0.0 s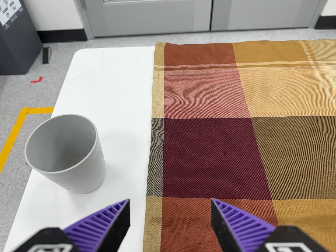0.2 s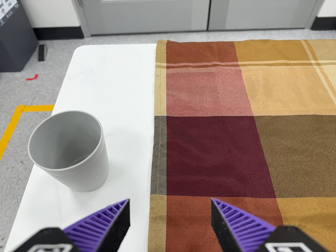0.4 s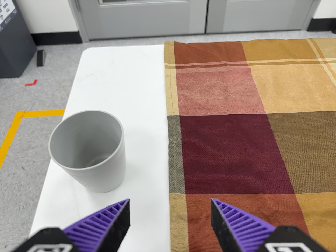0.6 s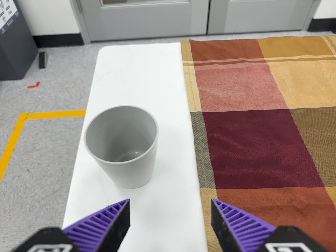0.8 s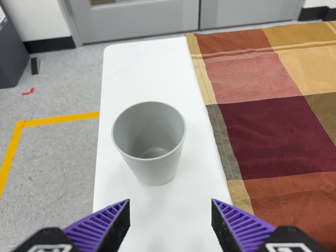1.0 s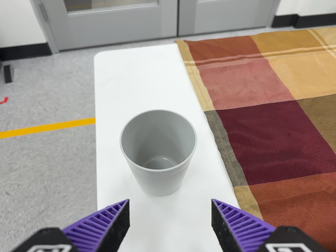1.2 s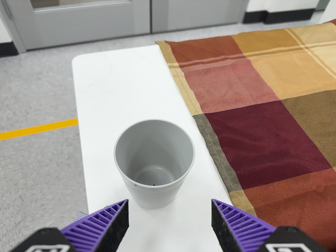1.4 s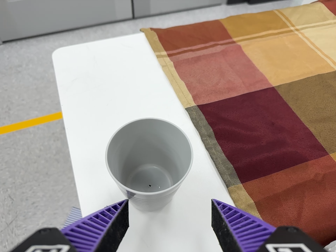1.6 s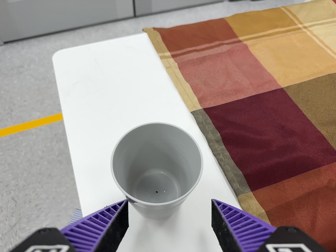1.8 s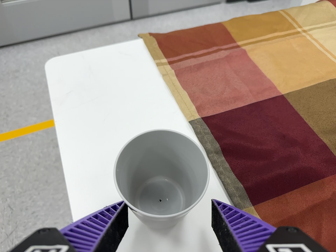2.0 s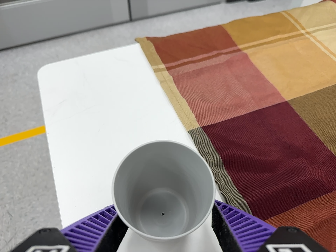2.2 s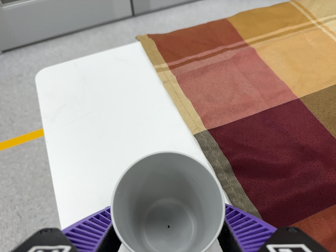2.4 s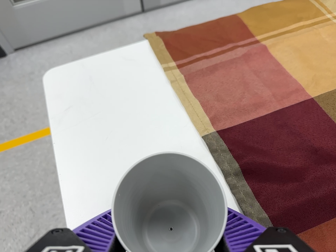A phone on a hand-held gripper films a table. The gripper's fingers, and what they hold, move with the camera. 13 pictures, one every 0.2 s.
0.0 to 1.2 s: The camera pans to its right by about 15 degrees. It travels to its left, about 16 cm. It rolls about its line of sight by about 10 degrees, and the scene rotates counterclockwise.
1.2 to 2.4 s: The camera travels forward and toward the top of its view, about 10 cm, so what stands in front looms larger.
The film runs forward here.
